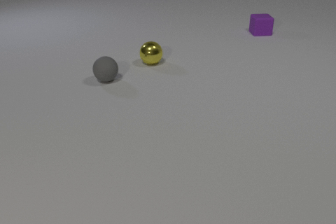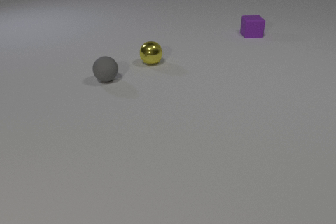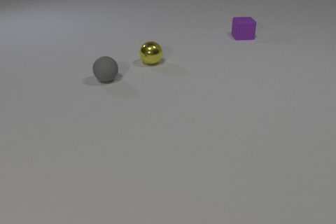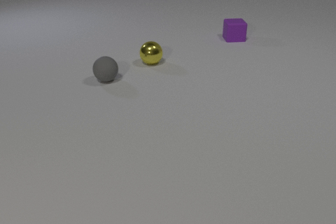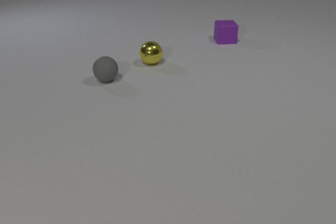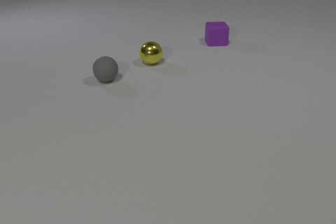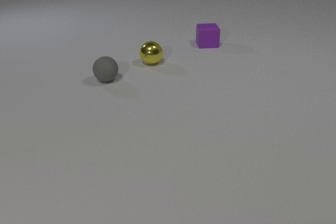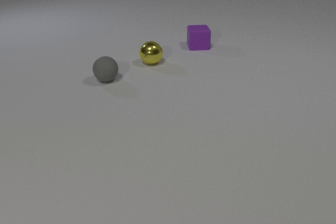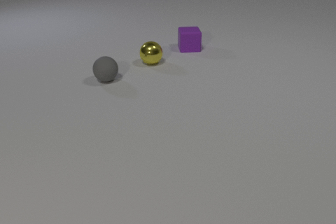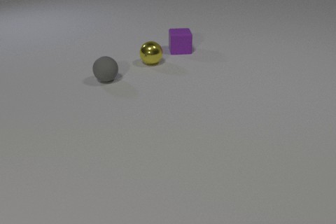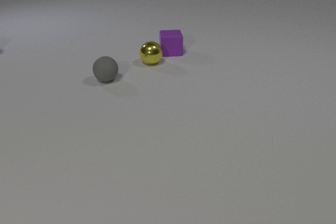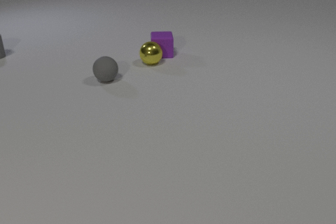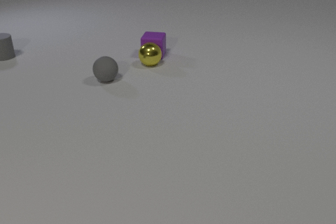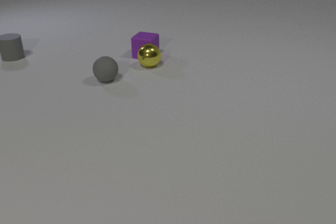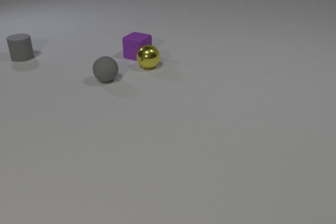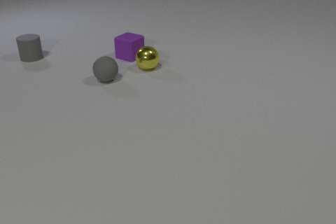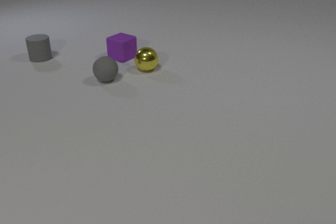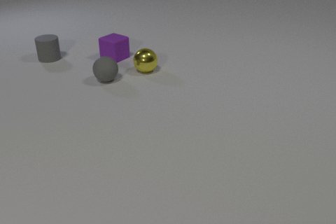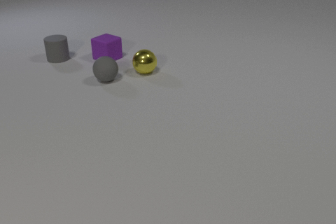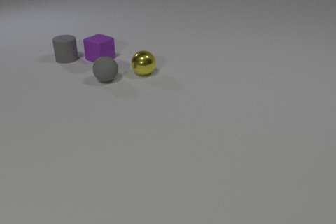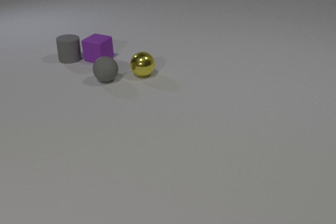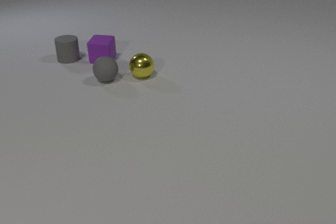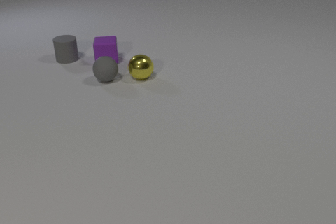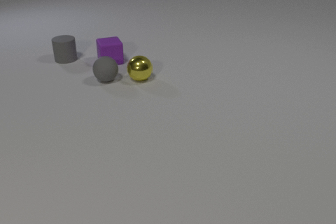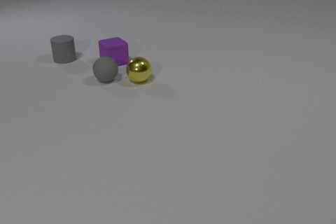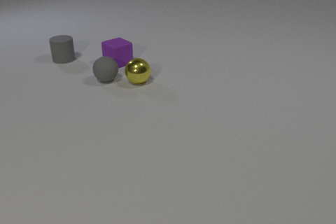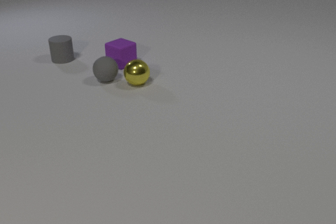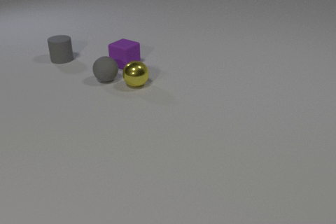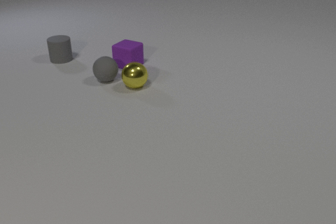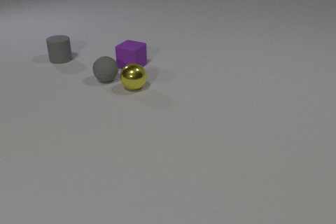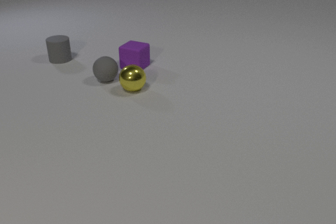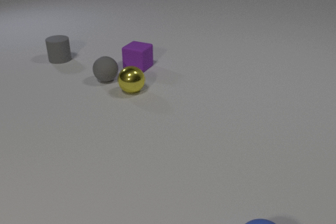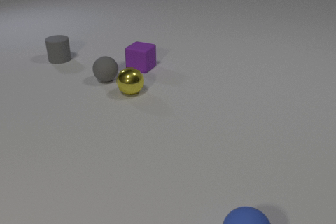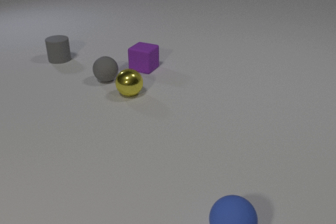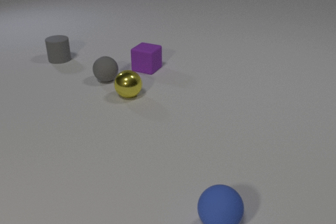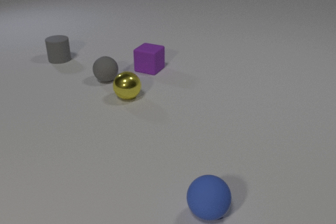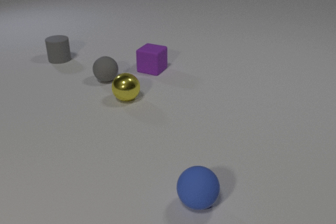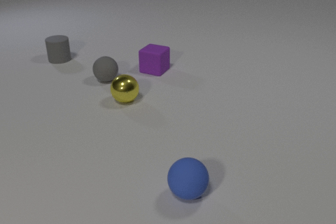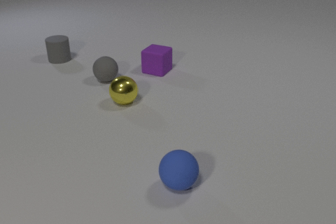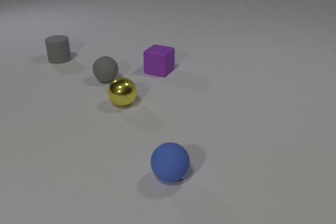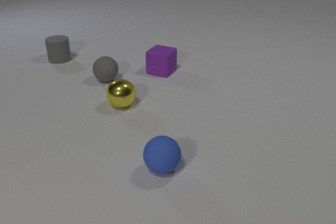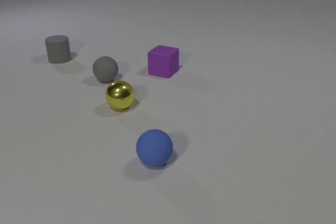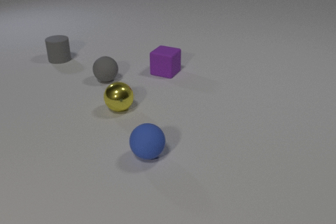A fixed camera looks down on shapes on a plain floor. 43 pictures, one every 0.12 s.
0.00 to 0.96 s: The purple rubber cube slides to the left and toward the camera.
0.96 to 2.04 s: The purple rubber cube slides to the left, spins so that its near face slides to the left, clockwise seen from above. The yellow metal sphere rolls toward the camera. The gray rubber cylinder comes in at the left edge, slides to the right and toward the camera. The purple rubber cube and the yellow metal sphere collide.
2.04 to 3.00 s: The purple rubber cube slides toward the camera, spins counterclockwise seen from above by about 75 degrees, its near face sliding to the right. The yellow metal sphere rolls toward the camera. The gray rubber cylinder slides to the right and toward the camera. The purple rubber cube and the gray rubber cylinder collide.
3.00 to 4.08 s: The purple rubber cube slides to the right and toward the camera, spins so that its near face slides to the right, counterclockwise seen from above. The yellow metal sphere rolls toward the camera. The blue rubber sphere comes in at the bottom edge, rolls to the left and away from the camera.
4.08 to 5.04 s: The purple rubber cube slides to the right and toward the camera. The yellow metal sphere rolls toward the camera. The blue rubber sphere rolls away from the camera and to the left.
What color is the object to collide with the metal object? purple.
Are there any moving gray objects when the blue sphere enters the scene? yes.
How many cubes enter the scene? 0.
